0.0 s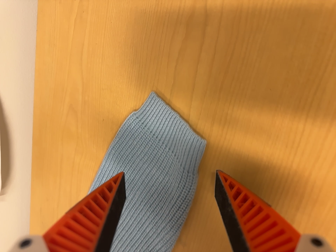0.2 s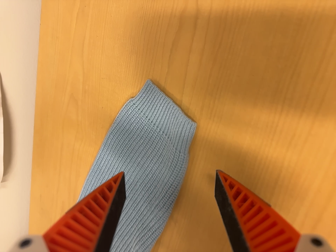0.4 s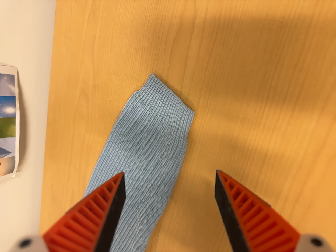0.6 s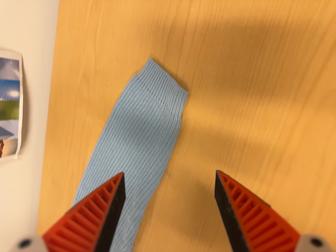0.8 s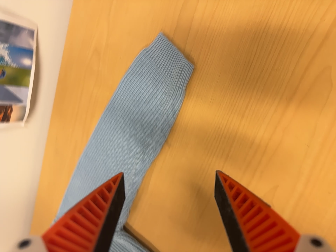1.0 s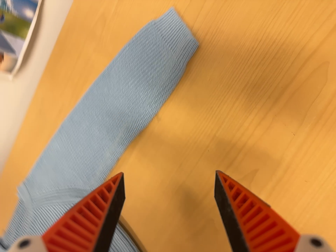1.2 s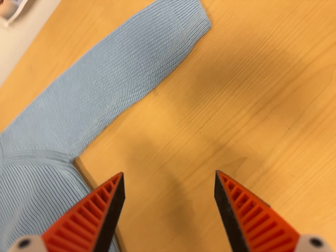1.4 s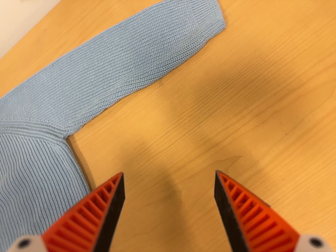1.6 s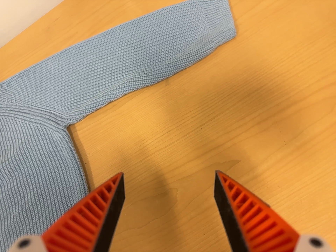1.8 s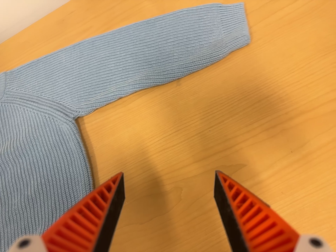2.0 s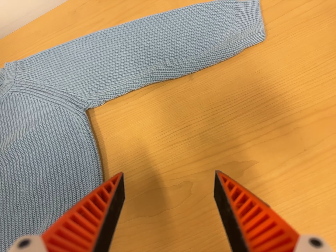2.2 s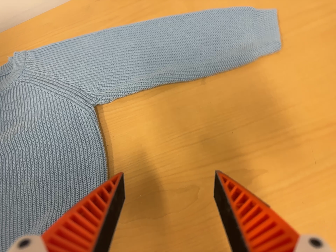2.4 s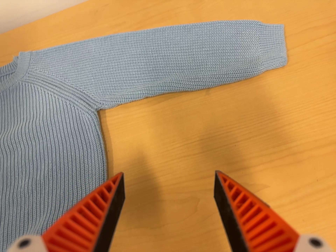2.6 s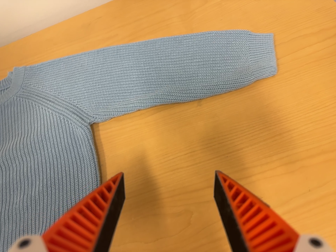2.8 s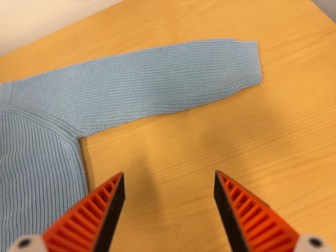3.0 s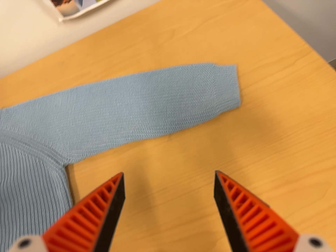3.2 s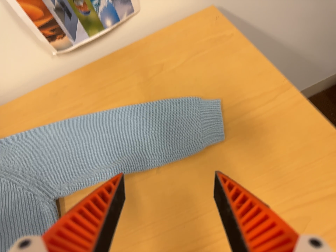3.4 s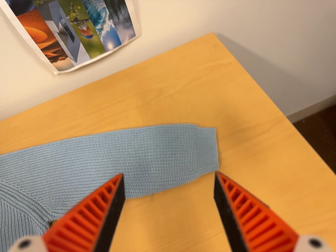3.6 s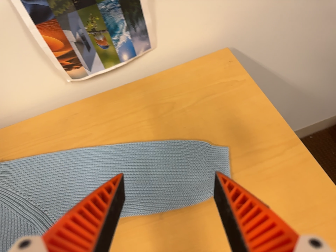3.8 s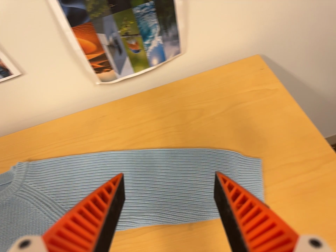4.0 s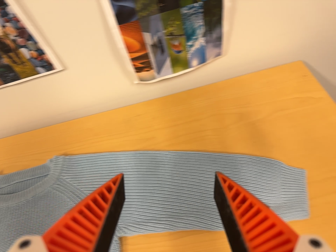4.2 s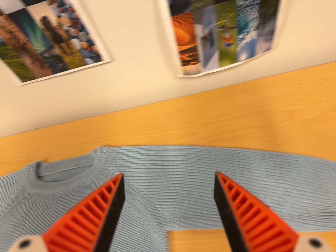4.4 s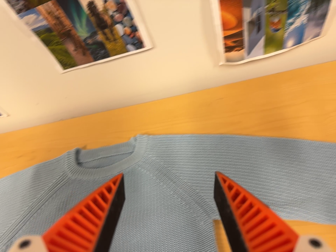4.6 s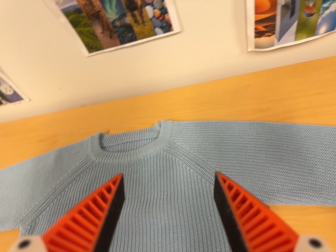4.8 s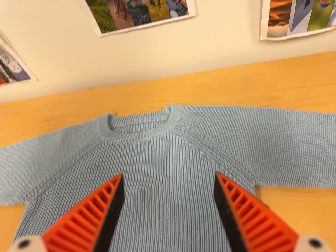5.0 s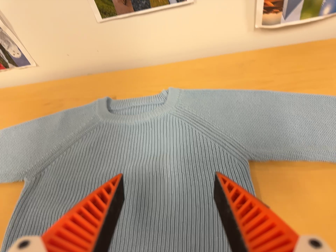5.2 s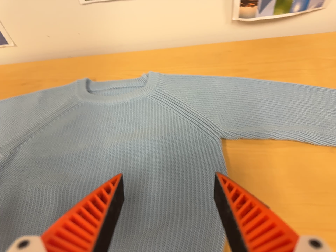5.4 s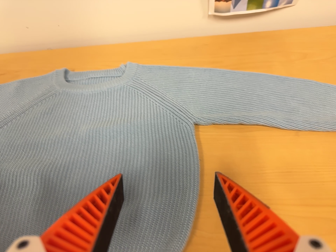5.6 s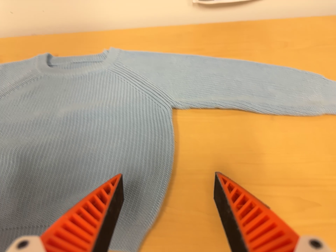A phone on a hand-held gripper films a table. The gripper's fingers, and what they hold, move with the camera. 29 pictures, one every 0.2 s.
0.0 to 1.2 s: The camera travels toward the bottom of its view and backward, about 20 cm, so close, fixed things drift upward. It rolls about its line of sight by about 30 degrees, and the scene rotates clockwise.
1.2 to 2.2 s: The camera travels to its left and toward the bottom of its view, about 8 cm. It rolls about its line of sight by about 25 degrees, and the scene rotates clockwise.
2.2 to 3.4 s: The camera travels toward the top of its view and to its right, about 12 cm, so close, fixed things drift downward. Its aim tips toward the top of its view by about 10 degrees, and the scene shifts downward.
3.4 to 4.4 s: The scene slides to the right, as the camera pans about 15 degrees to its left. It travels to its left, about 20 cm, so close, fixed things drift to the right. It rolls about its line of sight by about 15 degrees, and the scene rotates clockwise.
4.4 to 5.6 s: The camera travels toward the bottom of its view, about 20 cm, so close, fixed things drift upward. It rolls about its line of sight by about 10 degrees, and the scene rotates clockwise.
The film runs backward here.
